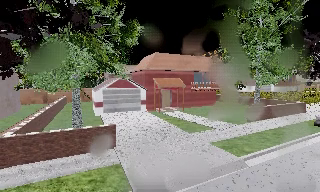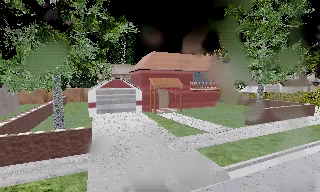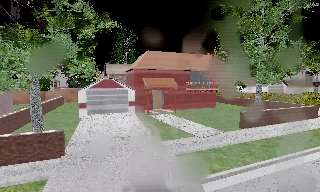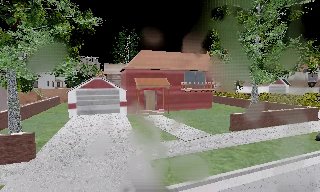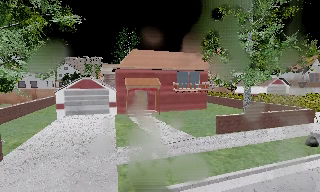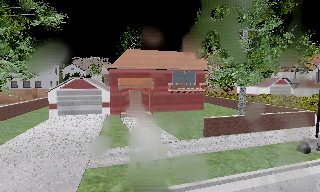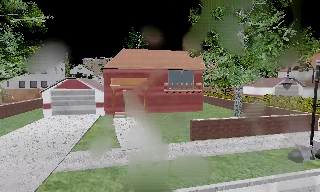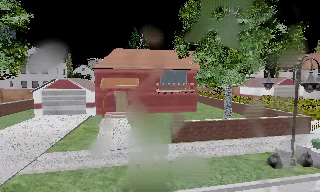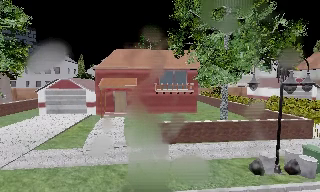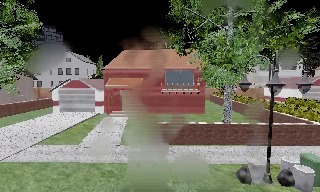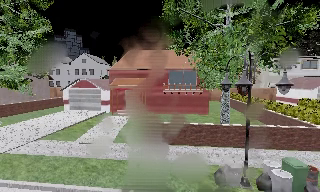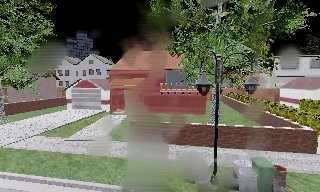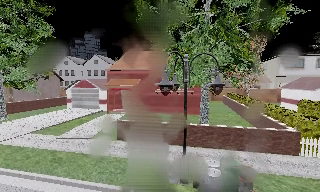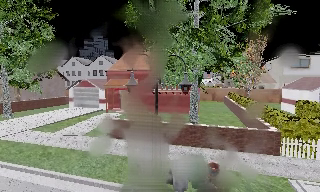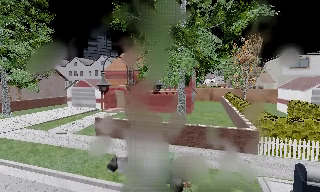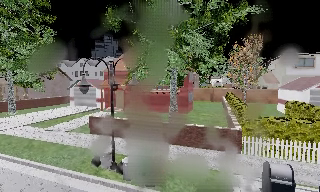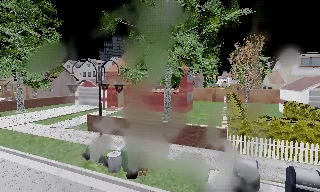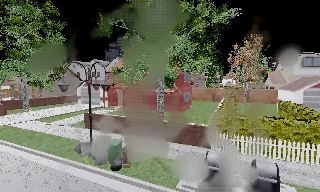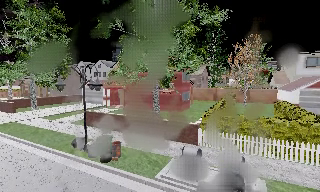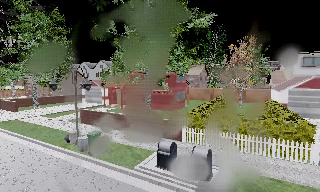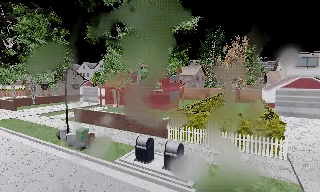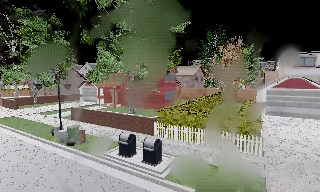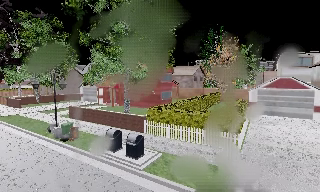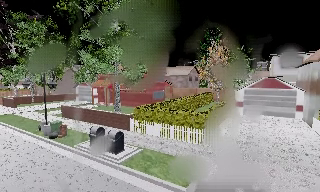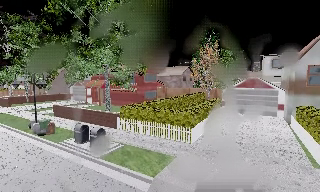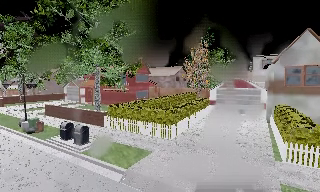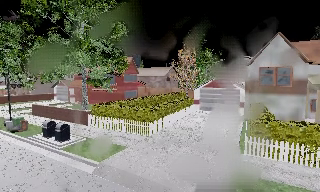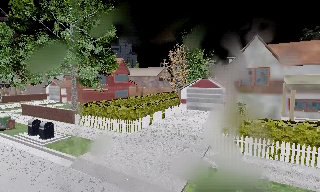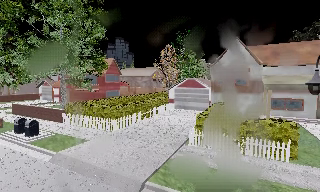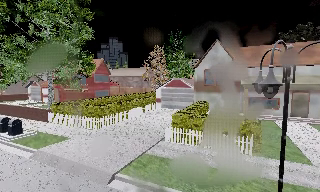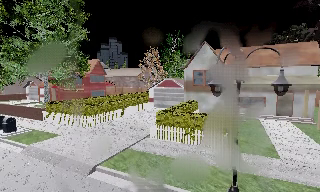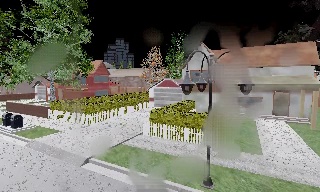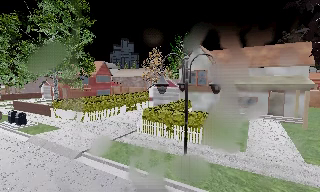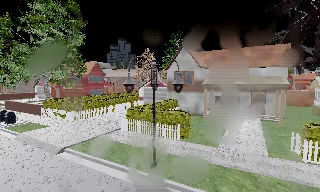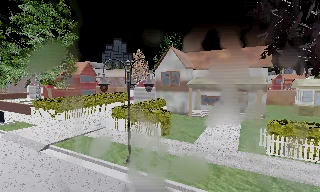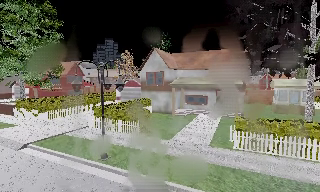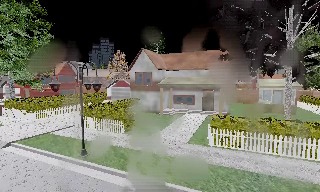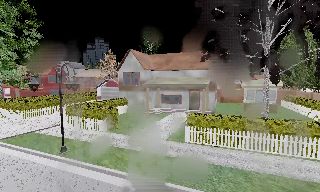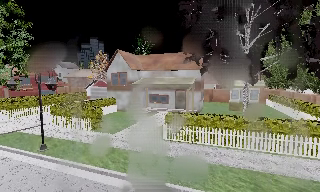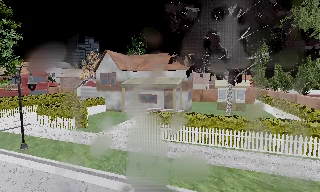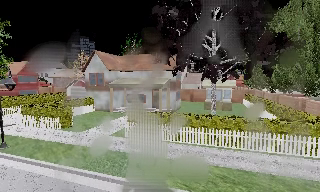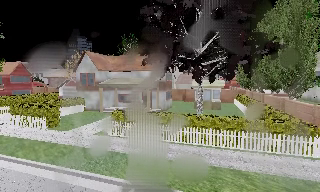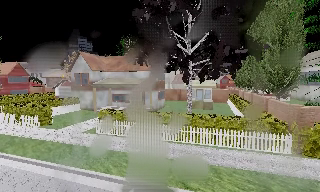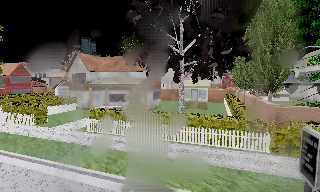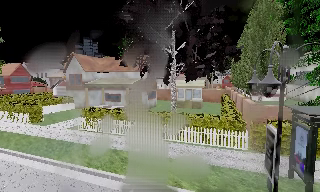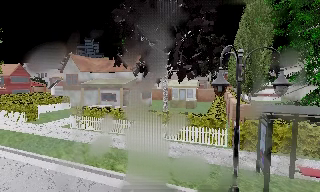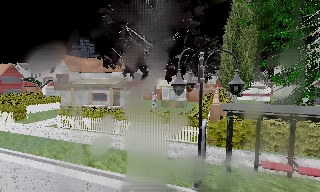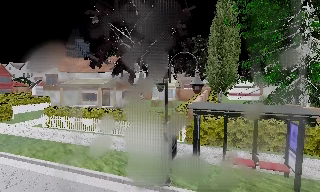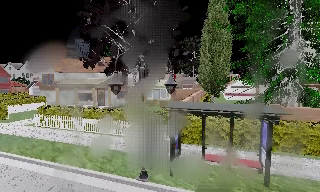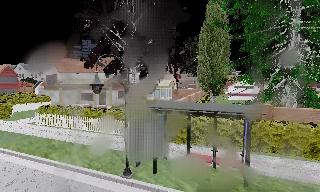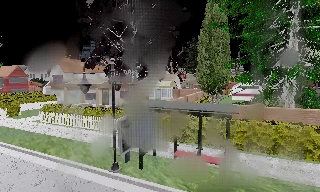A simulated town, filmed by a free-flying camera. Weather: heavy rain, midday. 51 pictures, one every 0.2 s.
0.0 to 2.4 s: The camera pans to its left, which is counterclockwise from overhead, by about 40 degrees. It travels to its right, about 18 m, so close, fixed things drift to the left.
2.4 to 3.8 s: The camera pans to its left, which is counterclockwise from overhead, by about 15 degrees. It travels to its right and backward, about 8 m, so close, fixed things drift to the left.
3.8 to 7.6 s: The camera travels to its right and backward, about 20 m, so close, fixed things drift to the left.
7.6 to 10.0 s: The camera travels to its right, about 13 m, so close, fixed things drift to the left.
The film runs backward here.
